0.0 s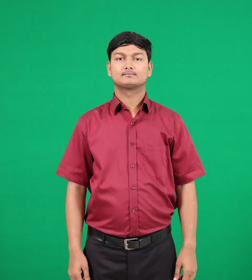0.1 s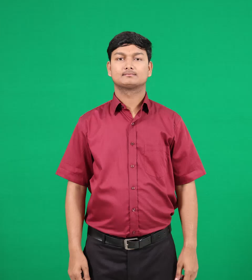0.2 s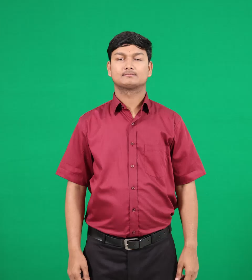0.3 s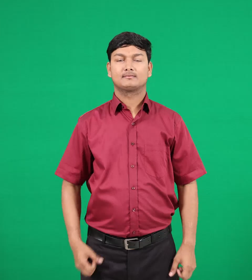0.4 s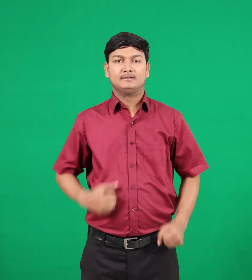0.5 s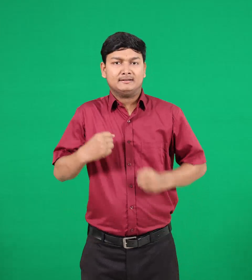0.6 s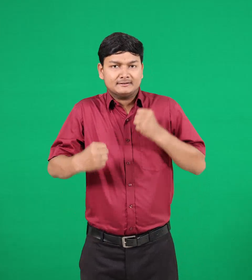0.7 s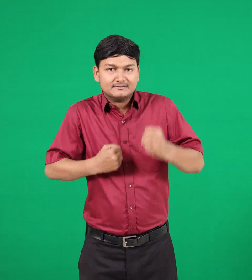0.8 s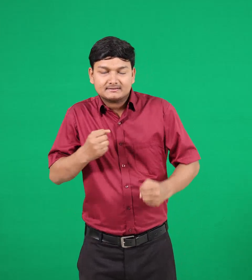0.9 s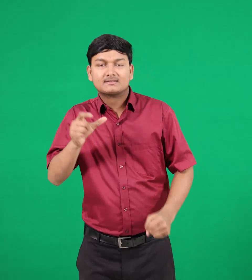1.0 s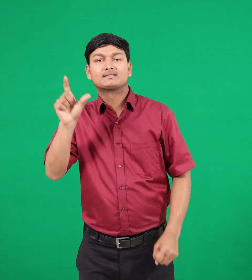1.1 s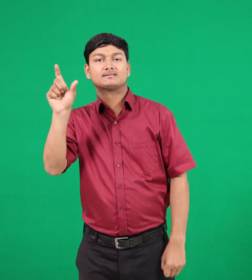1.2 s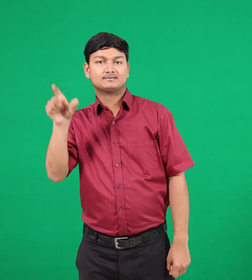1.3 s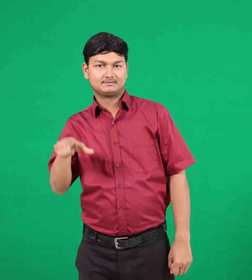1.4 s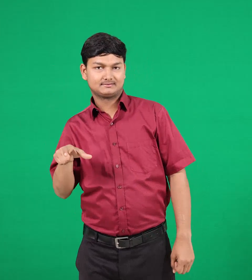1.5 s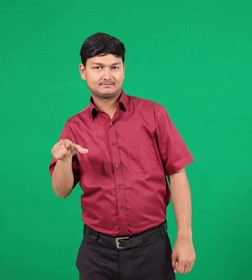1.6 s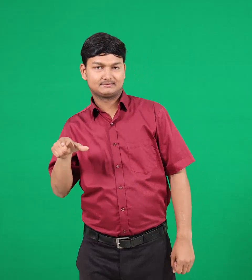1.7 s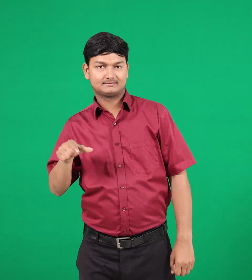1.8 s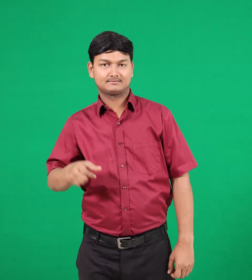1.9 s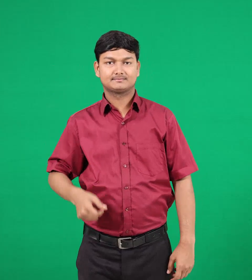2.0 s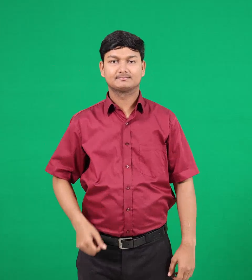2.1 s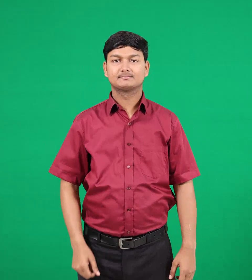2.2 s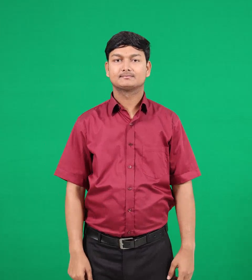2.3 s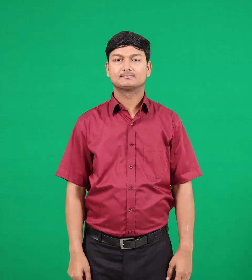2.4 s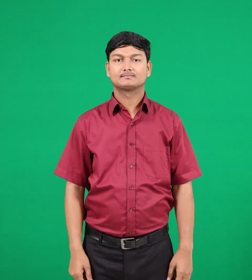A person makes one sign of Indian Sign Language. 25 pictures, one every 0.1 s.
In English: runner
